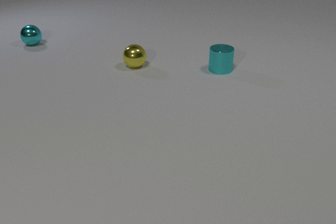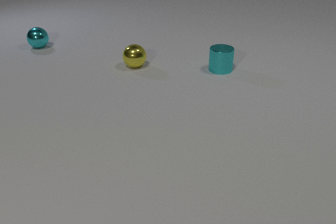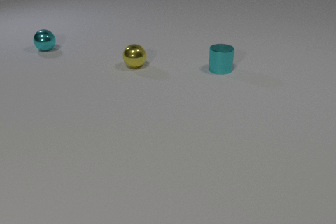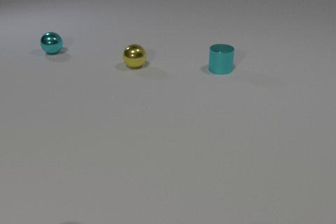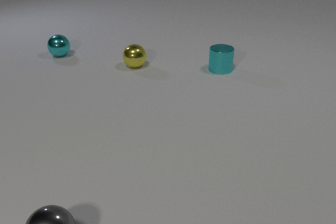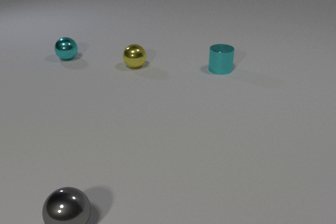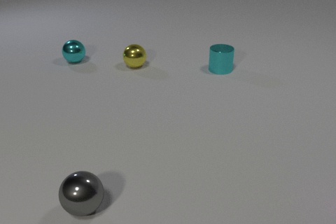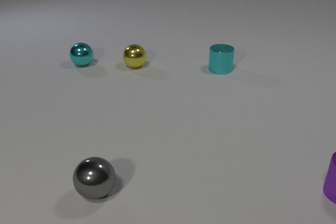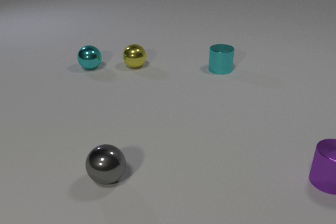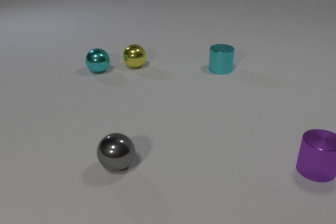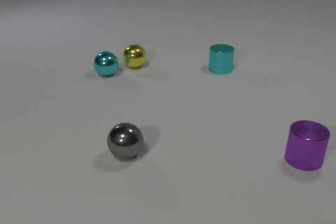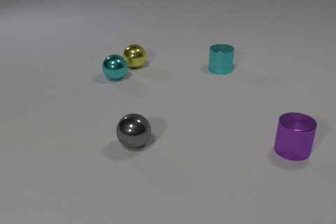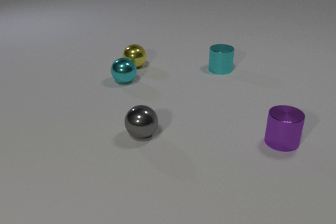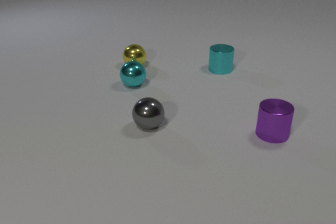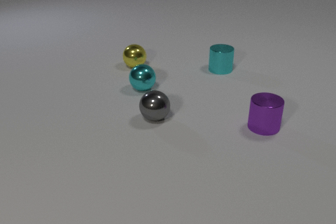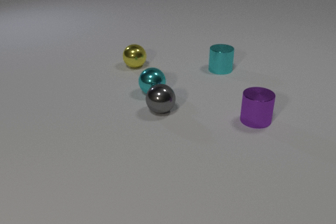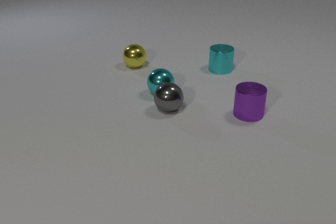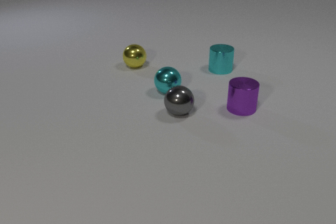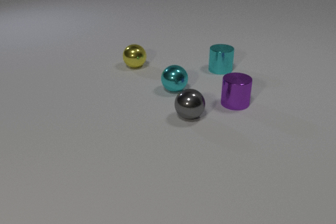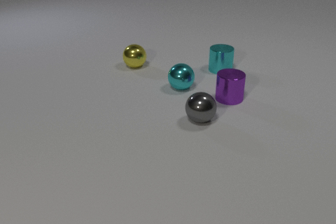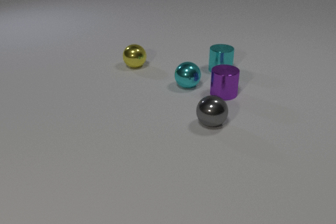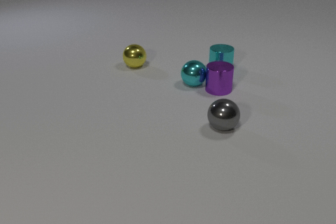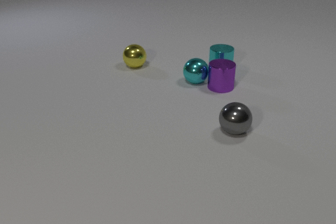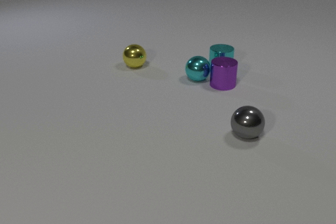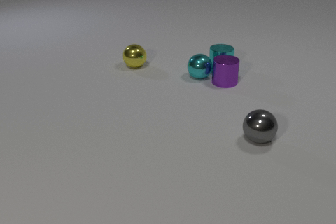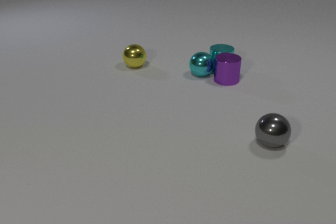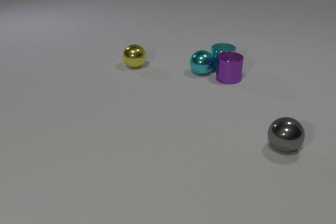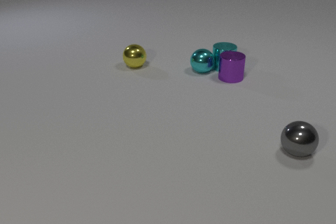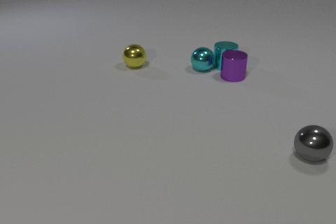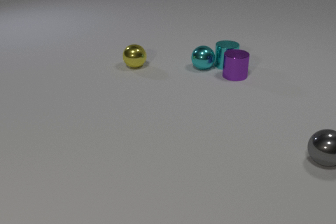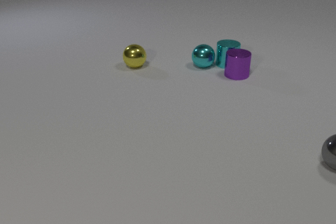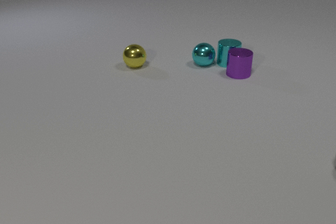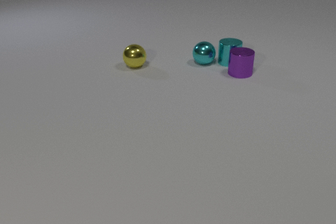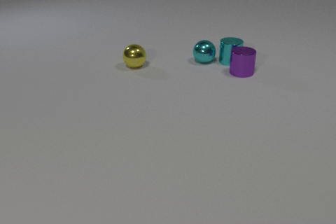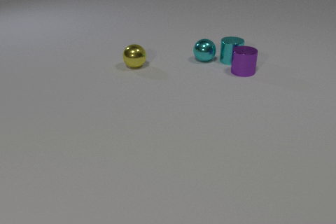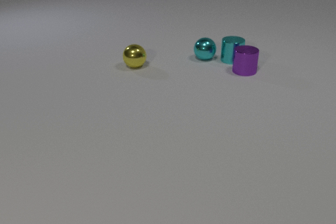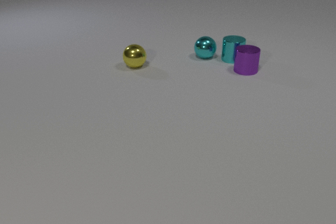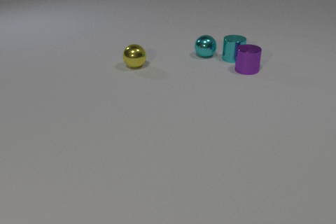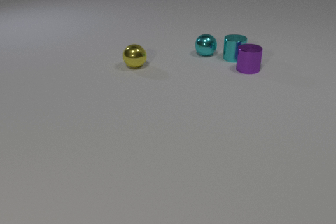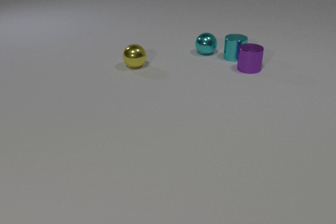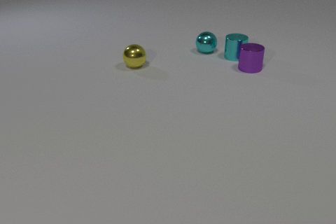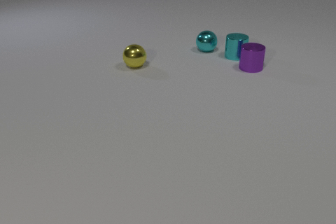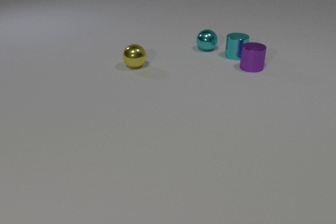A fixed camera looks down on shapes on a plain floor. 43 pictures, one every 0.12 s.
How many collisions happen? 4.
How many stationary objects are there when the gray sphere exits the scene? 1.
What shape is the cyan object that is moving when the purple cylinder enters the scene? sphere.
0.00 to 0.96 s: The gray metal sphere comes in at the bottom edge, rolls away from the camera and to the right. The cyan metal sphere rolls toward the camera and to the right. The purple metal cylinder comes in at the right edge, slides to the left and away from the camera.
0.96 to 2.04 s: The gray metal sphere rolls away from the camera and to the right. The cyan metal sphere rolls to the right and toward the camera. The purple metal cylinder slides away from the camera and to the left. The gray metal sphere and the cyan metal sphere collide.
2.04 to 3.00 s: The gray metal sphere rolls to the right and toward the camera. The cyan metal sphere rolls away from the camera and to the right. The purple metal cylinder slides away from the camera. The cyan metal sphere and the purple metal cylinder collide. The cyan metal sphere and the cyan metal cylinder collide.
3.00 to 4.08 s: The gray metal sphere rolls to the right, leaves at the right edge. The cyan metal sphere rolls away from the camera. The purple metal cylinder slides away from the camera and to the right. The cyan metal cylinder slides away from the camera and to the right. The purple metal cylinder and the cyan metal cylinder collide.
4.08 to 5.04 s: The cyan metal sphere rolls away from the camera. The purple metal cylinder slides away from the camera and to the right. The cyan metal cylinder slides away from the camera.
